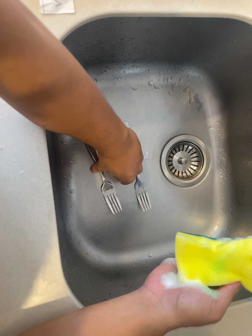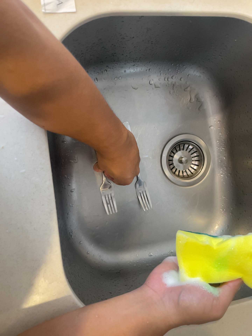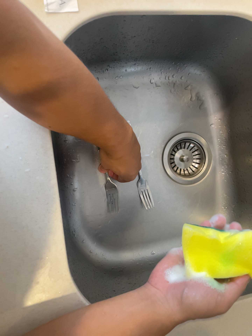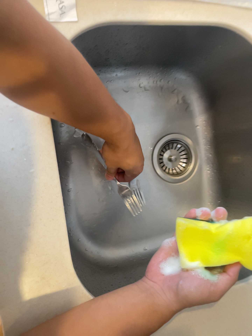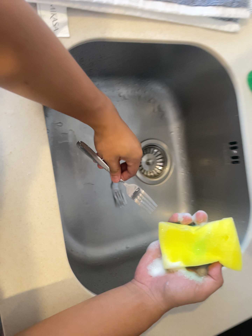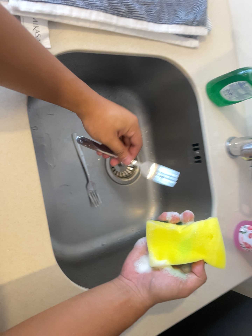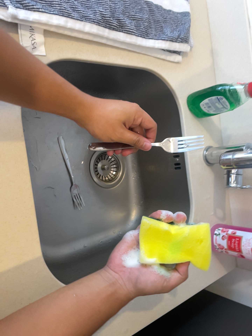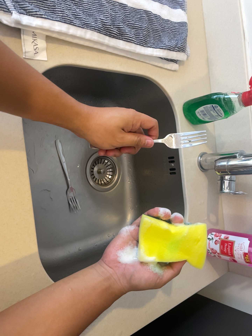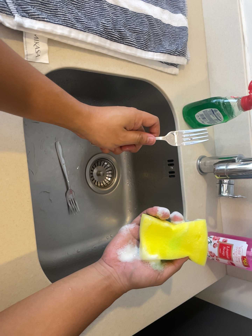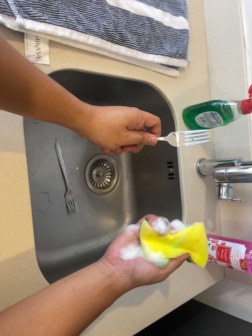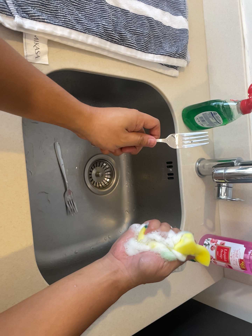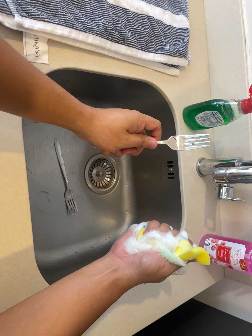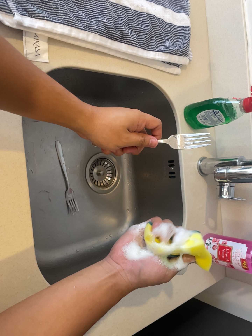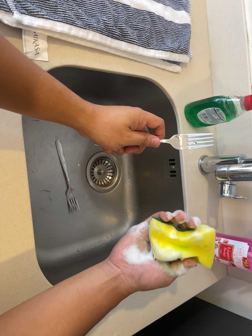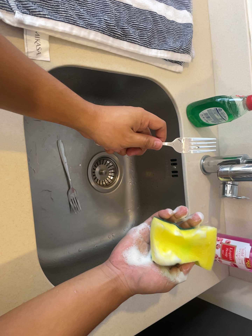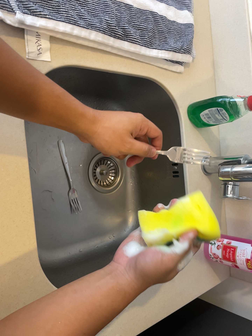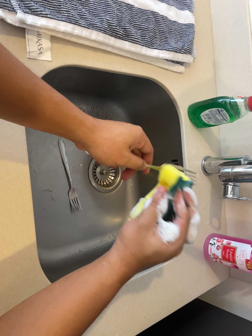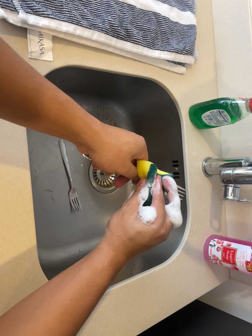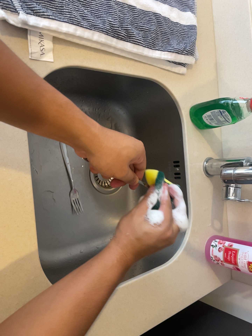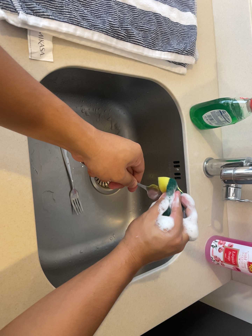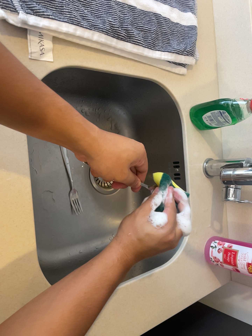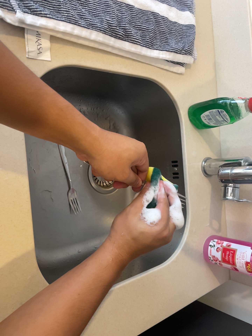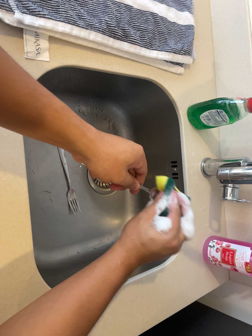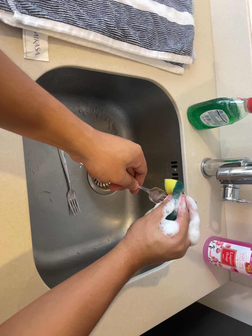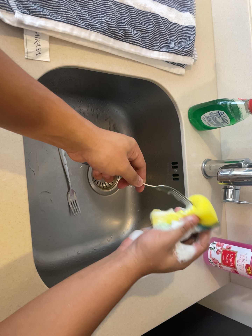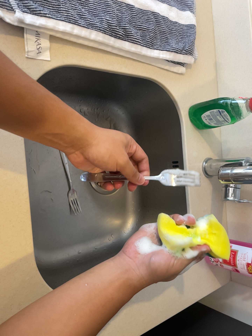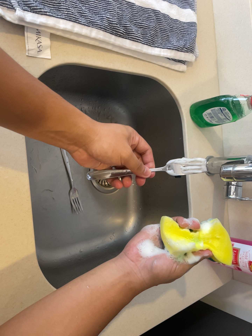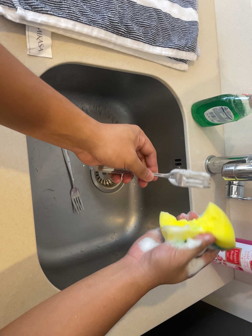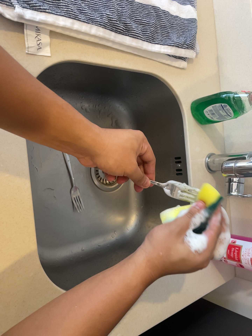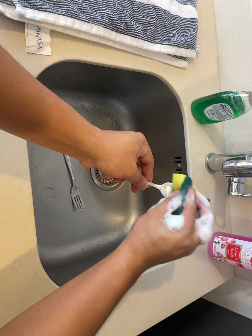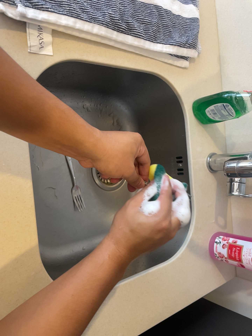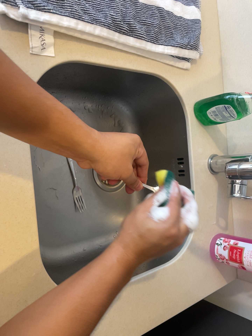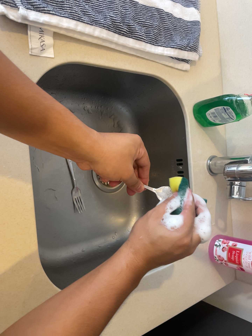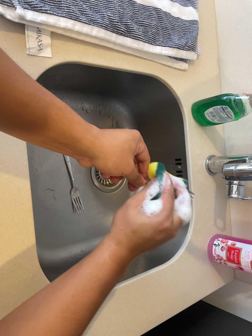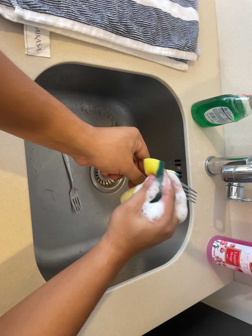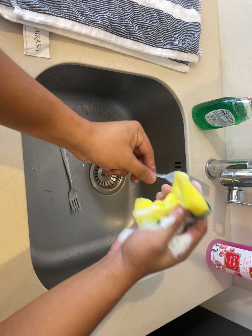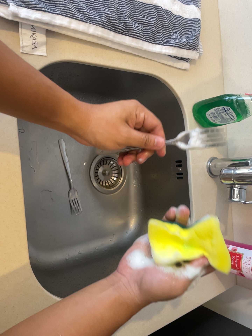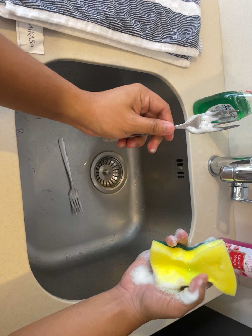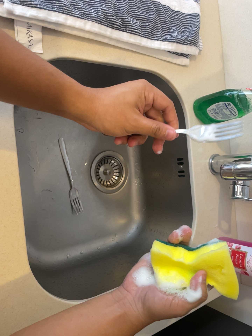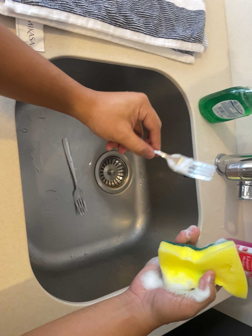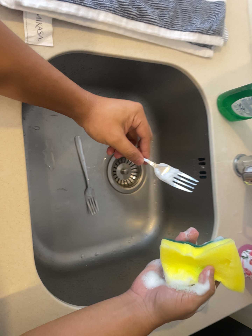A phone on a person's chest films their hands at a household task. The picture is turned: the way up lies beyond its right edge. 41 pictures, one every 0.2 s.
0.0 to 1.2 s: The camera swings to its right by about 25 degrees, and the scene slides to the left. It travels backward and to its left, about 16 cm, so what stands in front gets smaller.
1.2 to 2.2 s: The camera shifts only a little, or ends up much as it began.
2.2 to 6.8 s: The camera shifts only a little, or ends up much as it began.
6.8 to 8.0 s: The camera shifts only a little, or ends up much as it began.
The film runs forward here.
